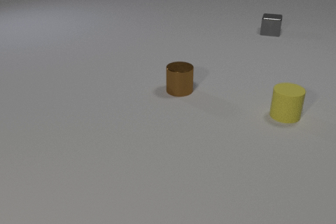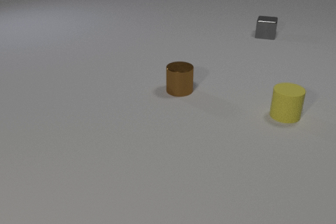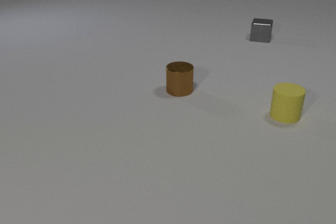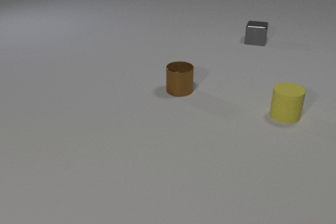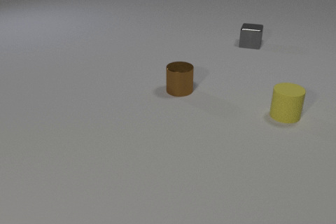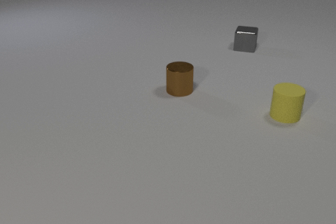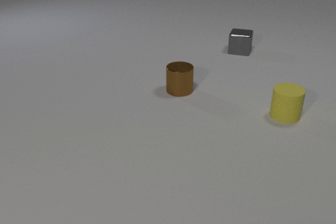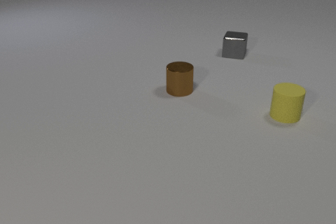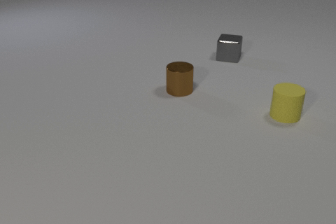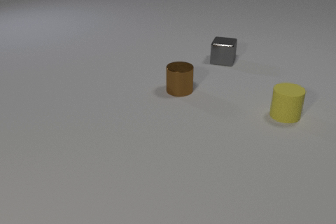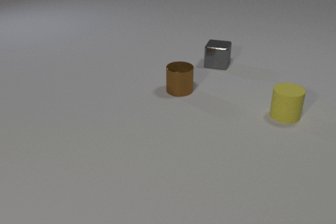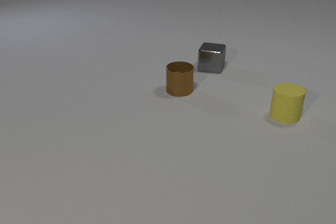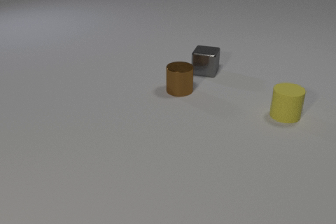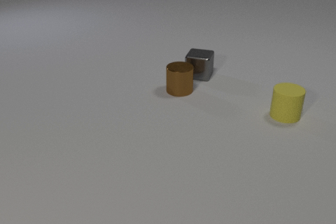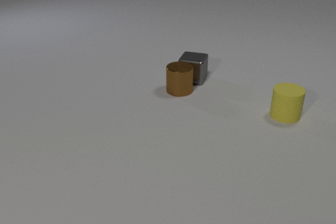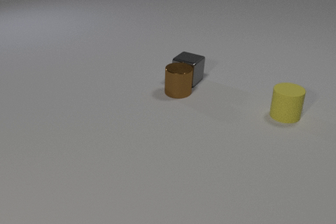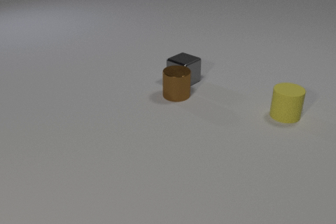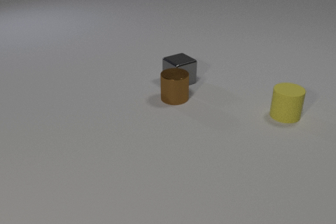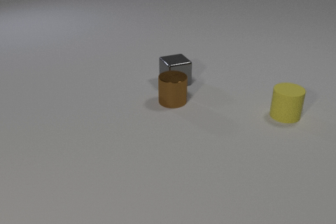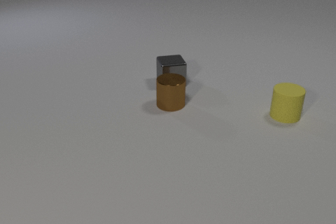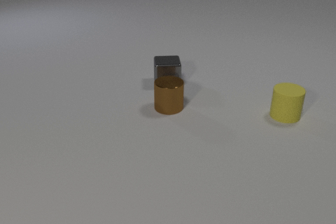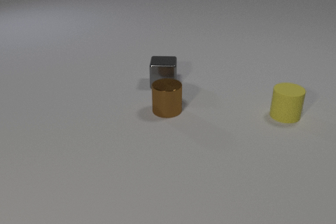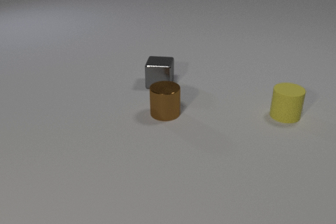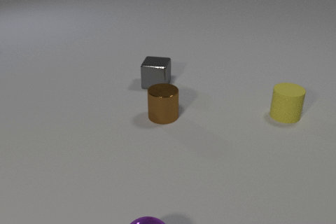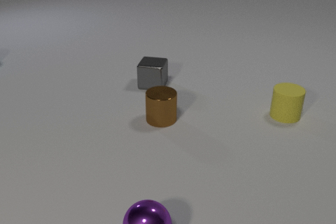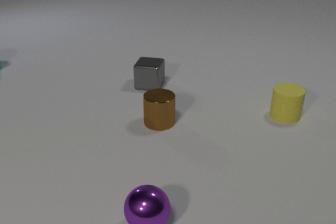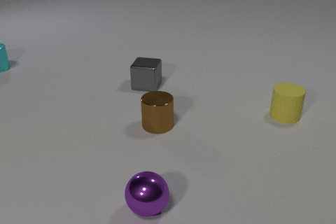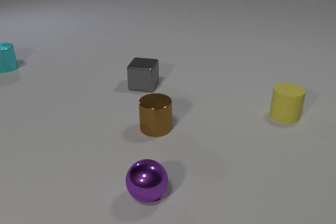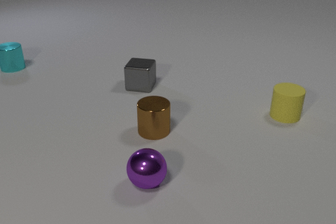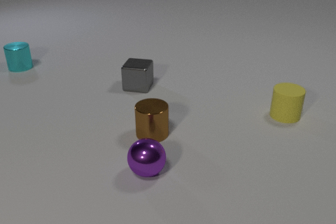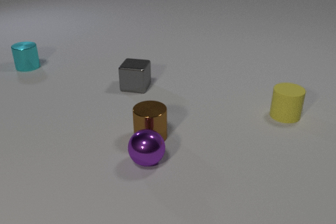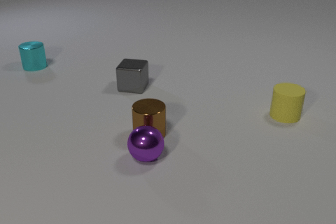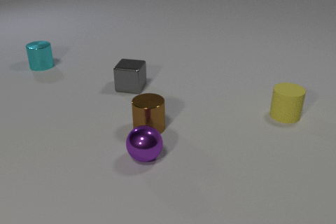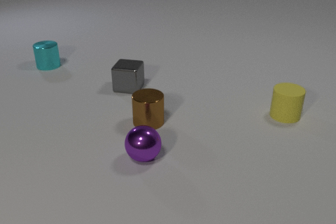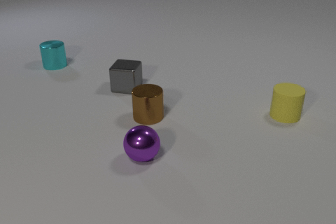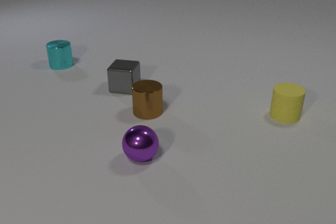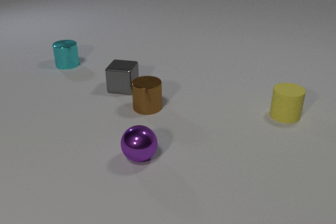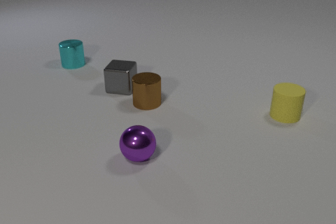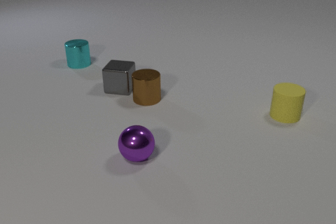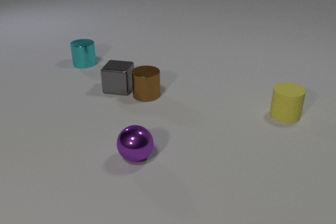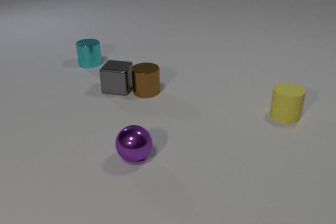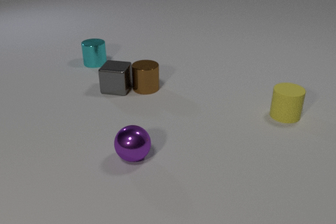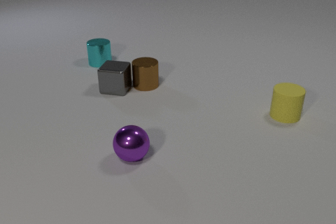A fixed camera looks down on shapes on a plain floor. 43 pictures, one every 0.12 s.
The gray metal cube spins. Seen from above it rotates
clockwise.
The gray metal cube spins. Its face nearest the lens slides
to the left.
0.00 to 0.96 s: The gray metal cube slides toward the camera and to the left.
0.96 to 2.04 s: The gray metal cube slides toward the camera and to the left, spins so that its near face slides to the left, clockwise seen from above. The brown metal cylinder slides toward the camera. The gray metal cube and the brown metal cylinder collide.
2.04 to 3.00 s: The gray metal cube slides to the left, spins so that its near face slides to the left, clockwise seen from above. The brown metal cylinder slides toward the camera. The purple metal sphere comes in at the bottom edge, rolls away from the camera.
3.00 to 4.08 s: The gray metal cube slides to the left. The brown metal cylinder slides to the left and away from the camera. The purple metal sphere rolls away from the camera. The cyan metal cylinder slides to the right. The brown metal cylinder and the purple metal sphere collide.
4.08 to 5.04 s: The gray metal cube slides to the left. The brown metal cylinder slides away from the camera. The purple metal sphere rolls to the left. The cyan metal cylinder slides to the right.
How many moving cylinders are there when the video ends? 2.
What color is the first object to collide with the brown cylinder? gray.
What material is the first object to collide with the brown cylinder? metal.
